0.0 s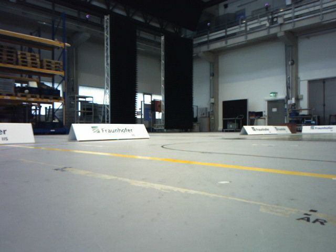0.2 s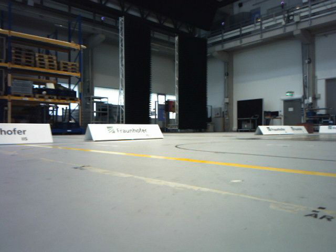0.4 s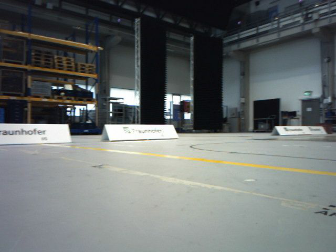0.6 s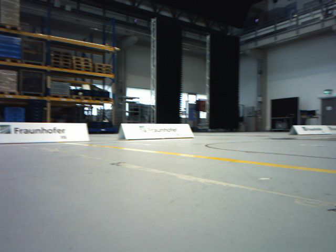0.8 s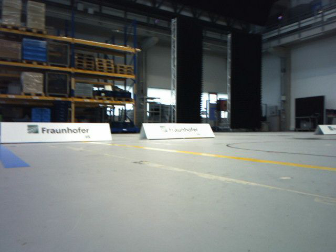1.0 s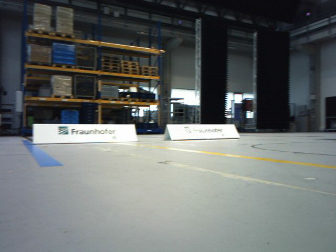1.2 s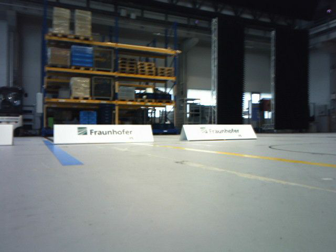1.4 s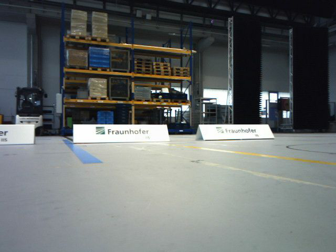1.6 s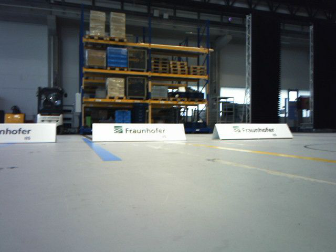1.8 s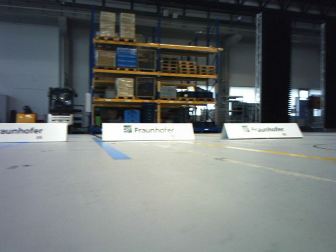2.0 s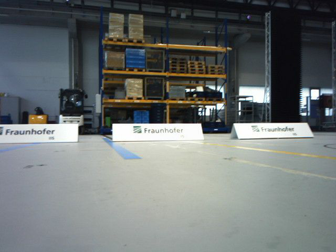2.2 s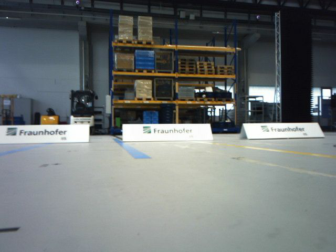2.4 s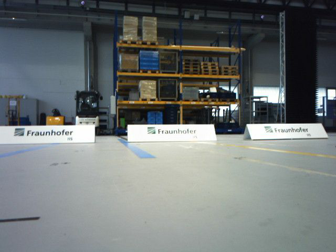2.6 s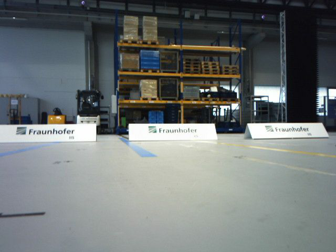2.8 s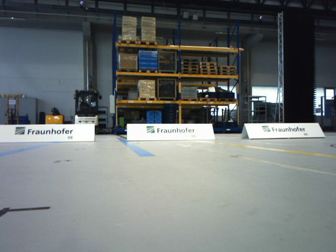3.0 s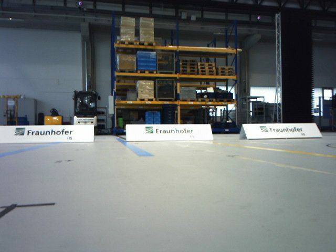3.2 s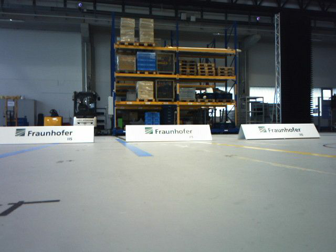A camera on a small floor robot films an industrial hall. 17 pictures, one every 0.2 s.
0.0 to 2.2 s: The camera pans to its left, which is counterclockwise from overhead, by about 35 degrees. It travels backward, about 0.4 m.
2.2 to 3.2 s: The camera travels backward, about 0.2 m, so what stands in front gets smaller.
The film runs backward here.
